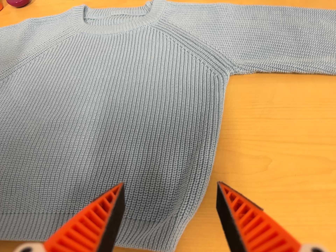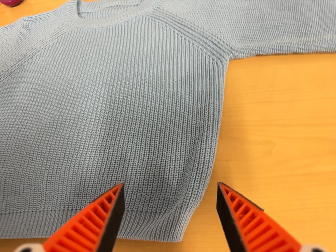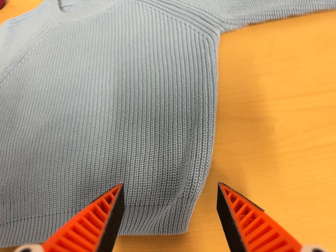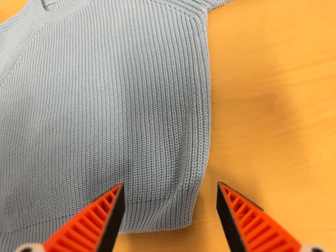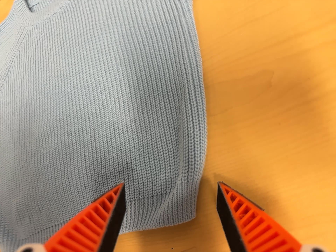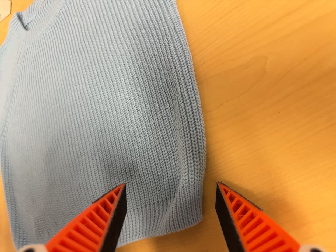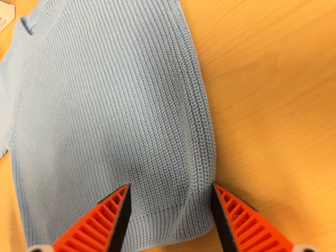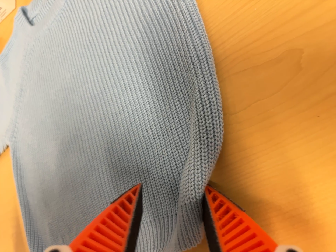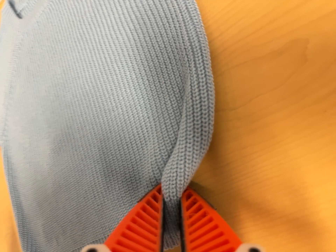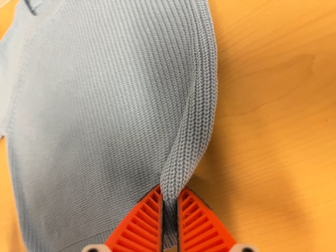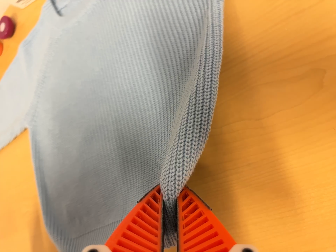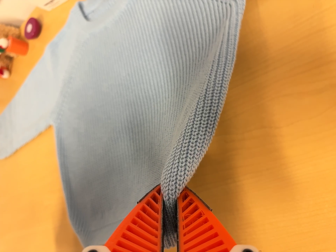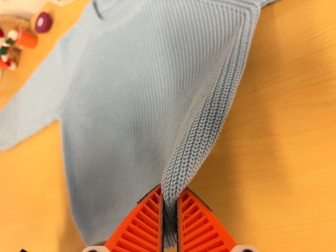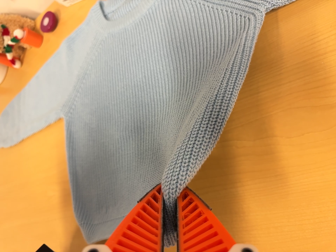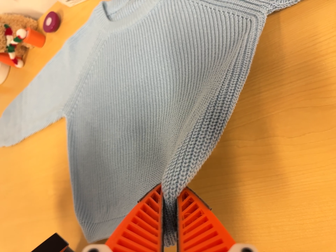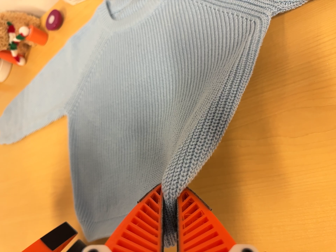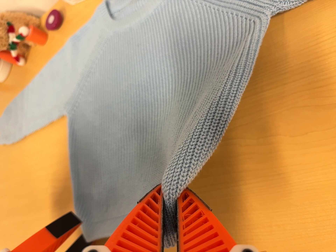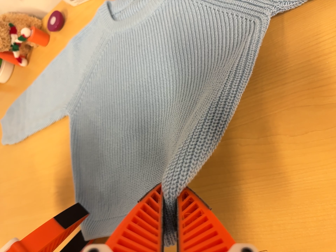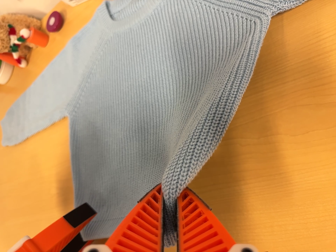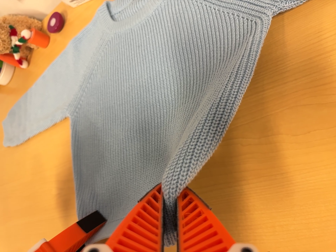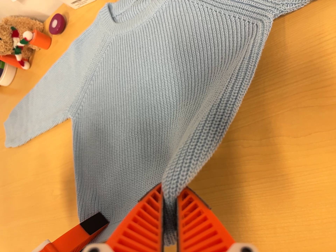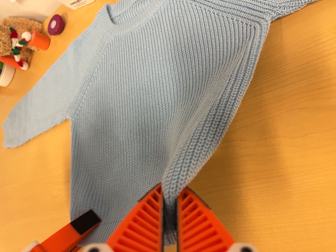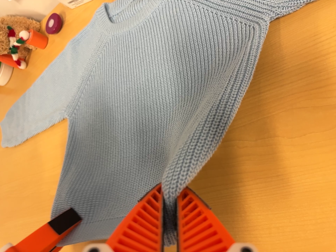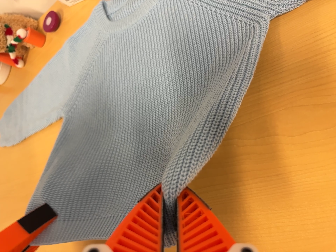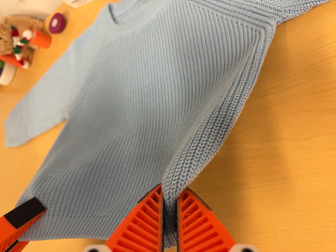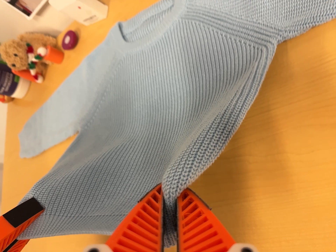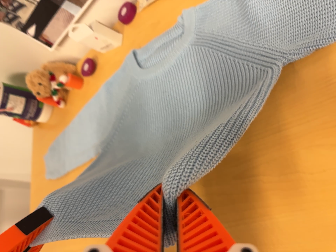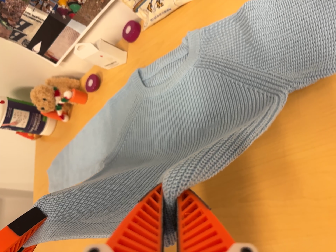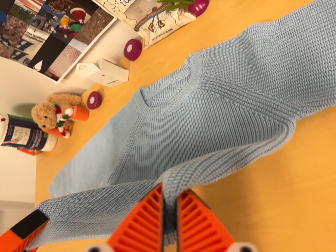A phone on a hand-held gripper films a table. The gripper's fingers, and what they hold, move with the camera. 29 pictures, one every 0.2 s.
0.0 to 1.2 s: The camera pans to its left by about 20 degrees. It travels to its right and forward, about 12 cm. Its aim tips toward the bottom of its view by about 15 degrees, and the scene shifts upward. It rolls about its line of sight by about 35 degrees, and the scene rotates counterclockwise.
1.2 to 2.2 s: The camera travels to its left, about 7 cm, so close, fixed things drift to the right.
2.2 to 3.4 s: The camera shifts only a little, or ends up much as it began.
3.4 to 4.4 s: The camera keeps its place and its aim.
4.4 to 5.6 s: The camera travels toward the top of its view, about 10 cm, so close, fixed things drift downward.
The film runs forward here.
